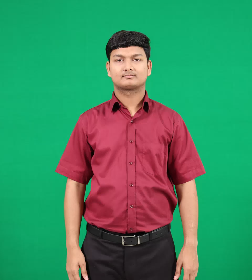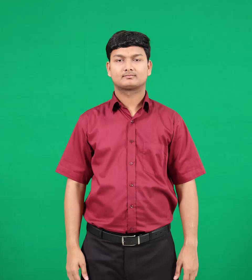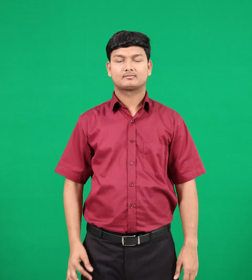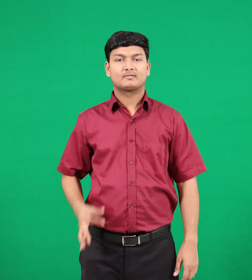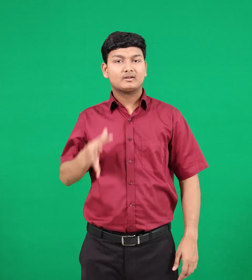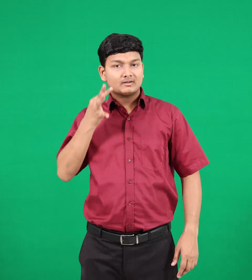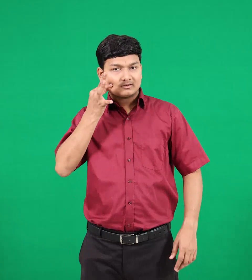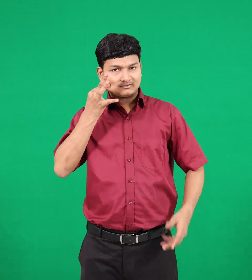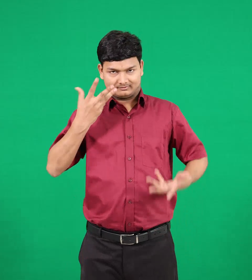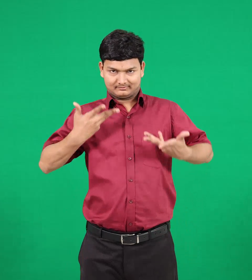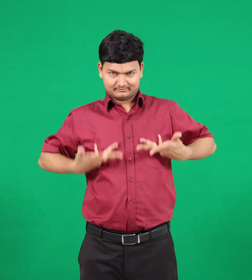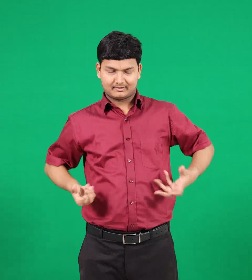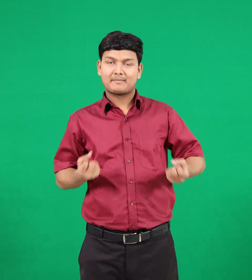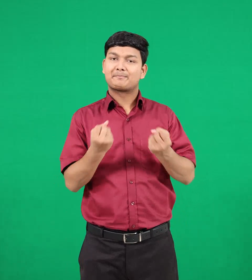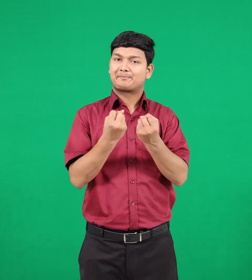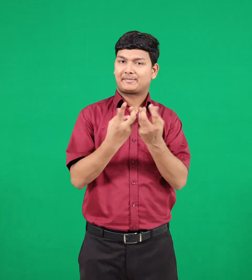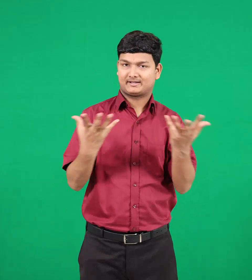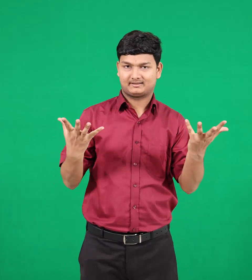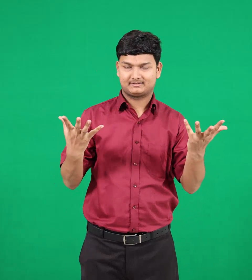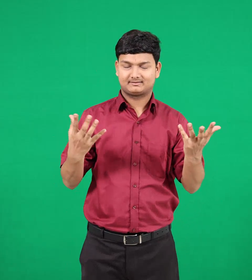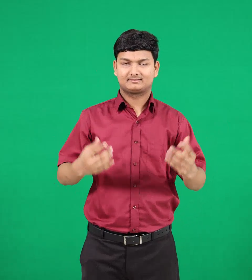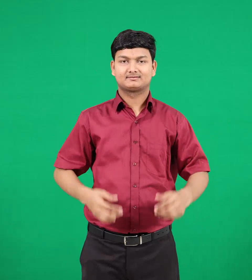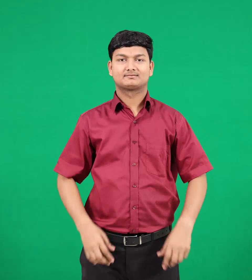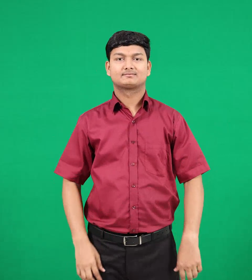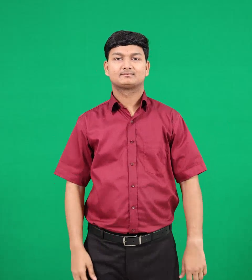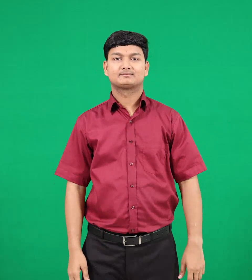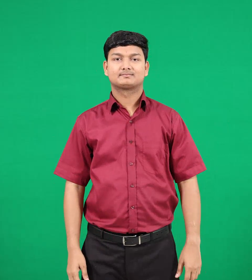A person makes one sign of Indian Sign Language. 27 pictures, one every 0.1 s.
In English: humans
